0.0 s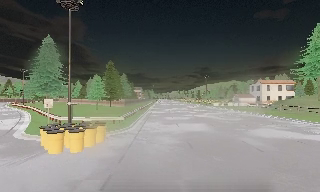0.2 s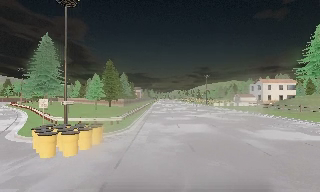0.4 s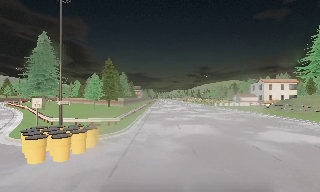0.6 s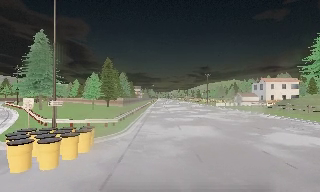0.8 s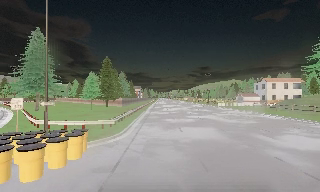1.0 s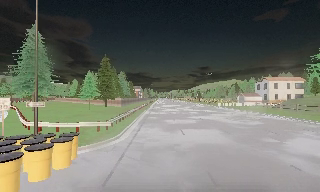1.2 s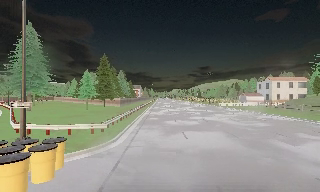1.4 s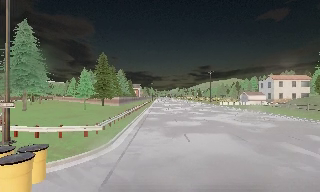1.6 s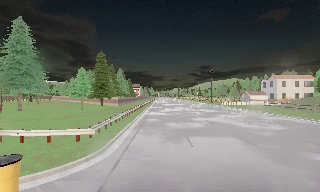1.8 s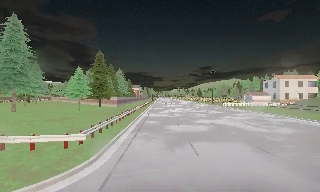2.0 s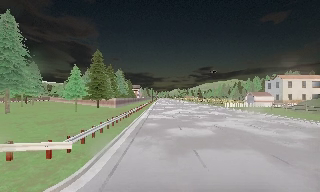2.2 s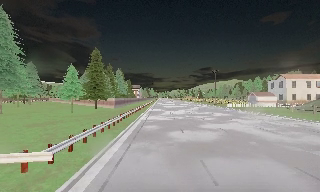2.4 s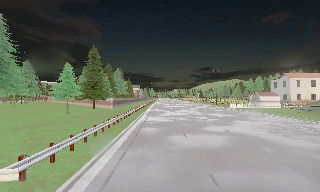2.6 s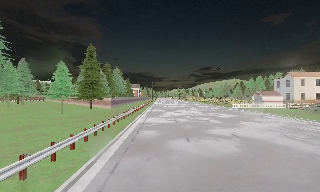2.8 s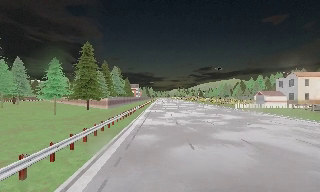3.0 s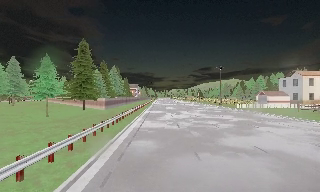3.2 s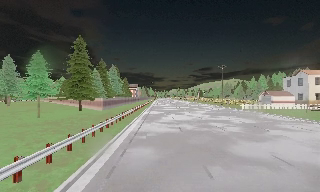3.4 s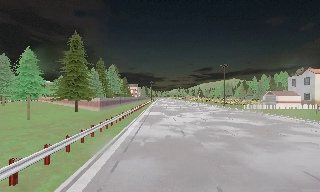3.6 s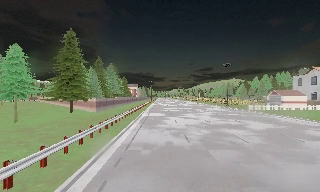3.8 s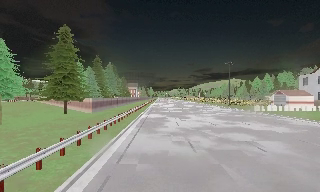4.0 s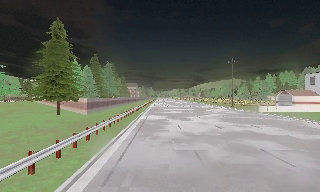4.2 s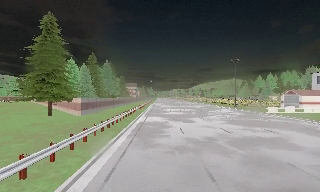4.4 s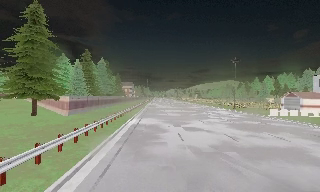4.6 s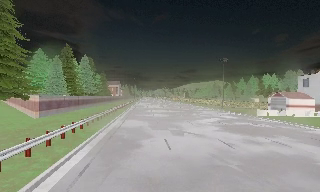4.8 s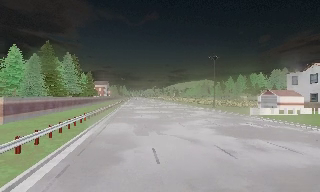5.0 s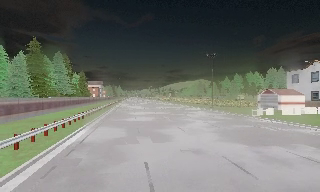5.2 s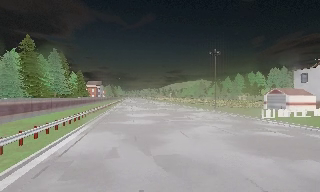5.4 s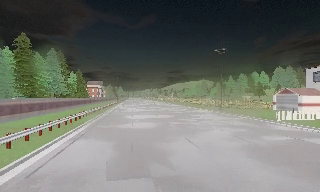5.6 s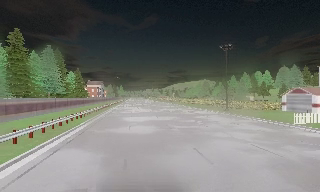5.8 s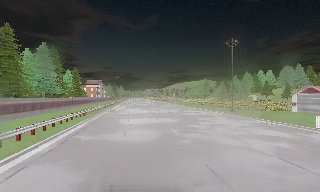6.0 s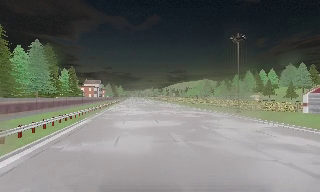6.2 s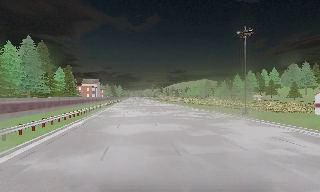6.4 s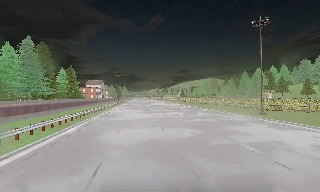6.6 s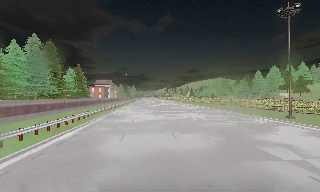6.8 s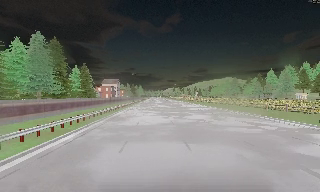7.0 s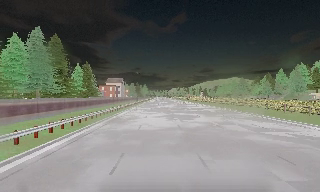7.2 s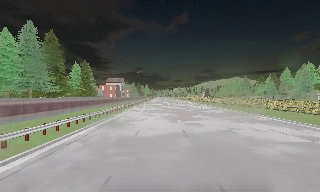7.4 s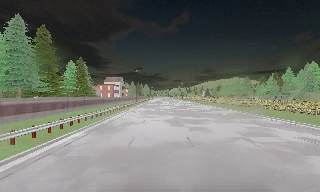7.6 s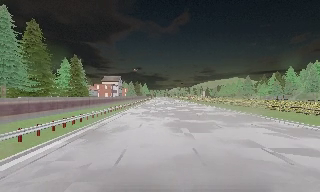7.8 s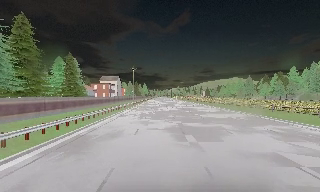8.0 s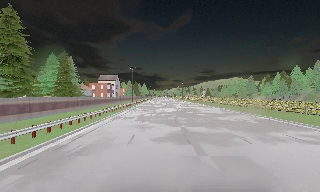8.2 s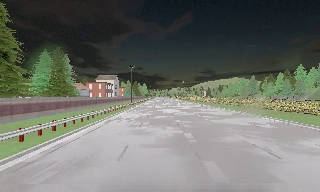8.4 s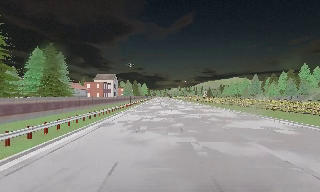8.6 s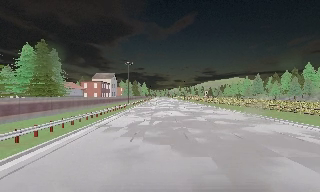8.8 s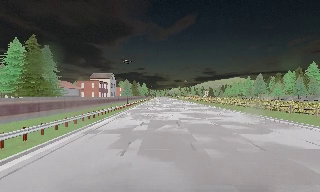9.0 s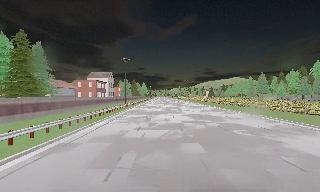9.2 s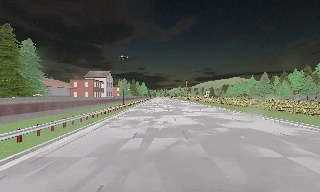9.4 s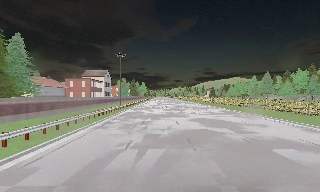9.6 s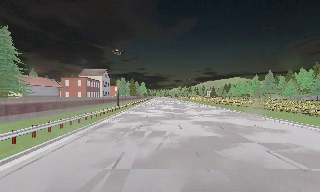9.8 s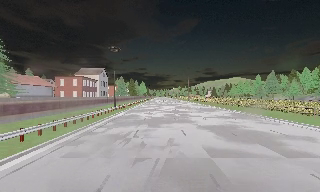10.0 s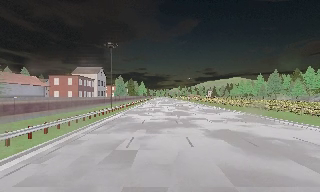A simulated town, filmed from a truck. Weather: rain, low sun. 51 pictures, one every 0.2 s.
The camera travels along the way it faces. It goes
forward.
0.0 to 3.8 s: The camera travels forward, about 20 m, so what stands in front looms larger. It gains speed.
3.8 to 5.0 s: The camera swings to its right by about 10 degrees, and the scene slides to the left. It travels forward, about 11 m, so what stands in front looms larger.
5.0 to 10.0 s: The scene slides to the right, as the camera pans about 10 degrees to its left. It travels forward, about 55 m, so what stands in front looms larger.
The film runs forward here.
